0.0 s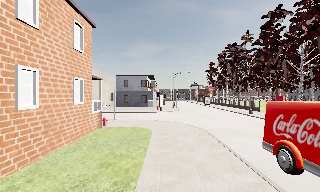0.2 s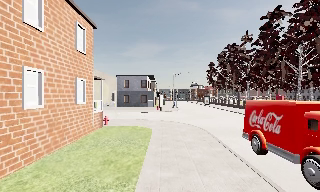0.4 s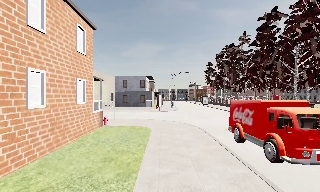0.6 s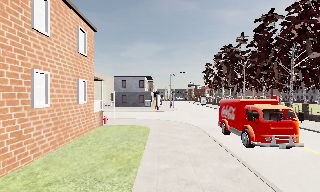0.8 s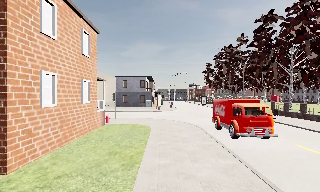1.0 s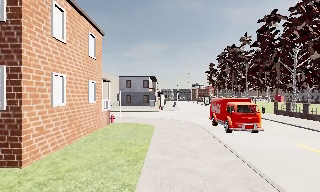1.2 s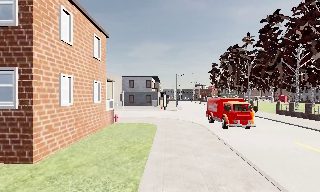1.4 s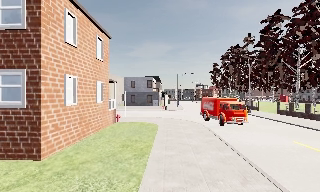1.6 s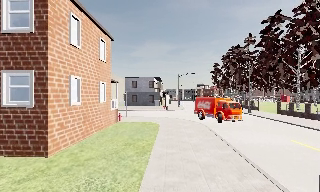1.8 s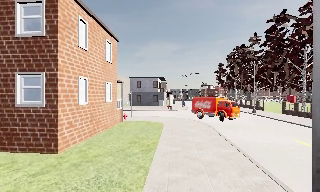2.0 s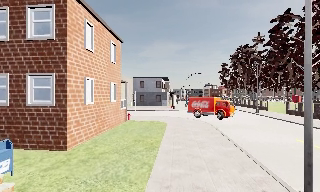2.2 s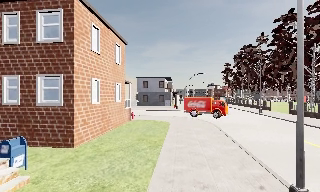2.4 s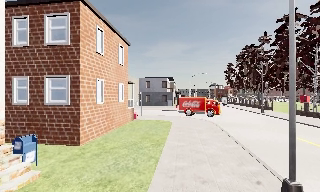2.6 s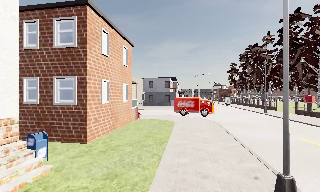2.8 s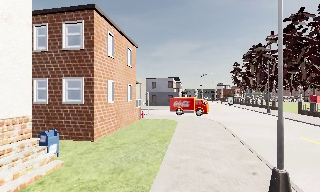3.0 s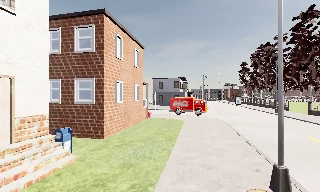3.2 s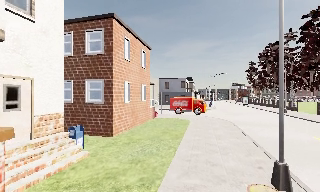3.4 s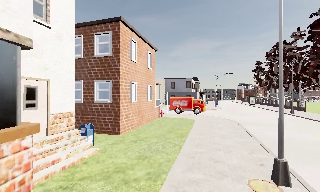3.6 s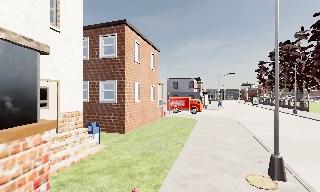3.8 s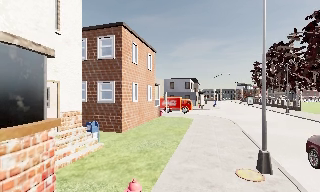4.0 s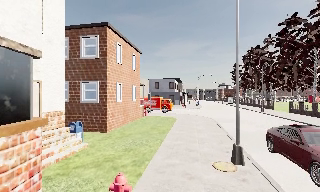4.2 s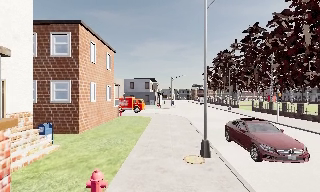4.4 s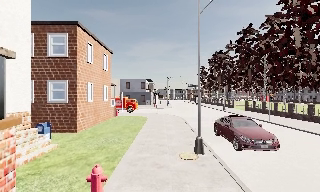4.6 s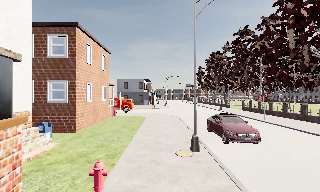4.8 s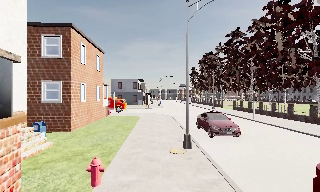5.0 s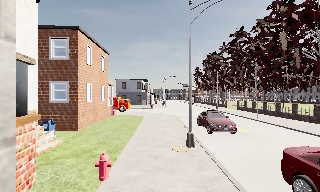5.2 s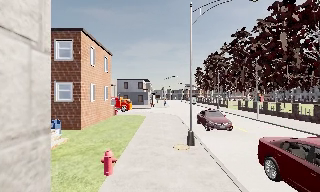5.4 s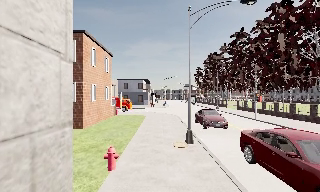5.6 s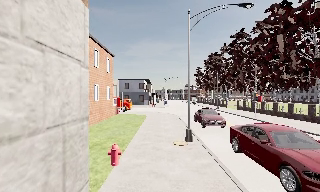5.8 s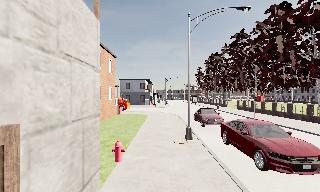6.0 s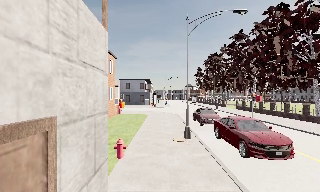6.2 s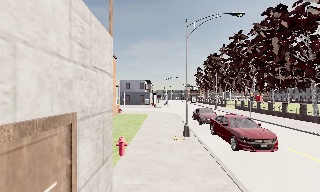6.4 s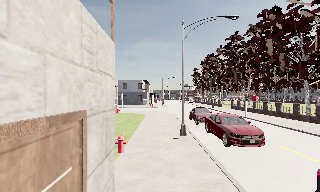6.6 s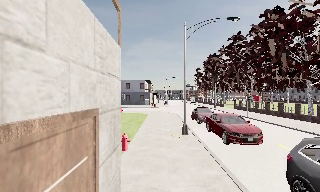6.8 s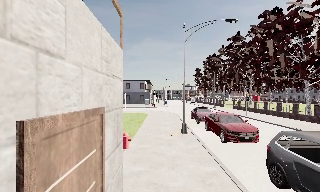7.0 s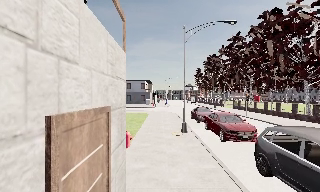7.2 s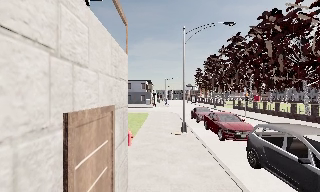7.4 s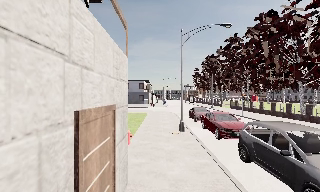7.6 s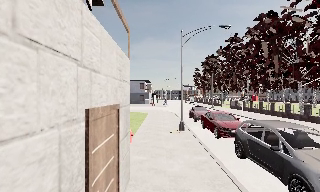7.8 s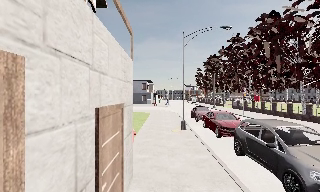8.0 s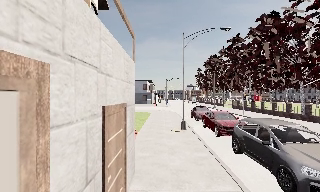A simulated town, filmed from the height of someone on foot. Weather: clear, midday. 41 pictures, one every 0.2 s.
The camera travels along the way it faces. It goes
backward.
0.0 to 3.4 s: The camera pans to its left, which is counterclockwise from overhead, by about 15 degrees. It travels backward, about 5 m, so what stands in front gets smaller.
3.4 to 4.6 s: The scene slides to the left, as the camera pans about 15 degrees to its right. It travels backward, about 2 m, so what stands in front gets smaller.
4.6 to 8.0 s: The camera travels backward, about 5 m, so what stands in front gets smaller.
The film runs backward here.
